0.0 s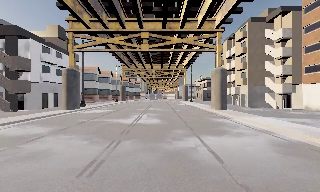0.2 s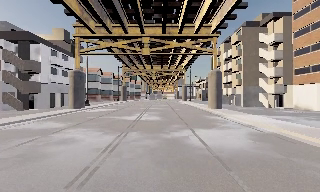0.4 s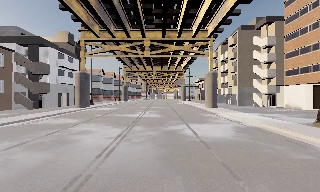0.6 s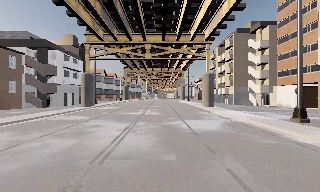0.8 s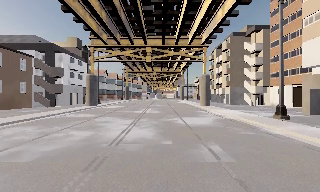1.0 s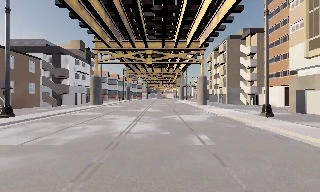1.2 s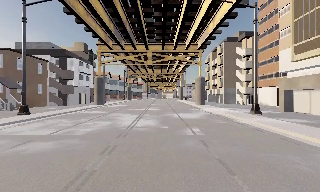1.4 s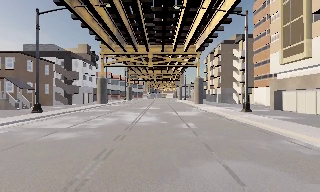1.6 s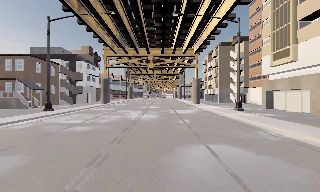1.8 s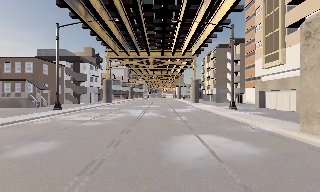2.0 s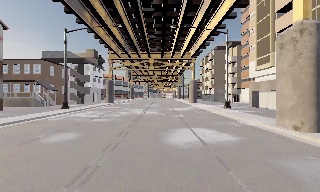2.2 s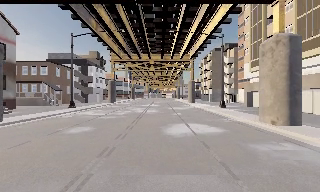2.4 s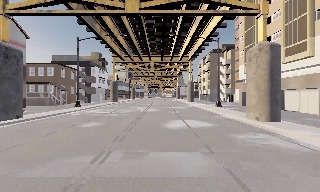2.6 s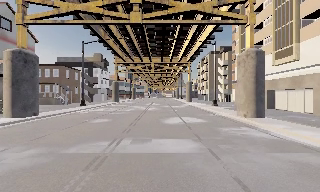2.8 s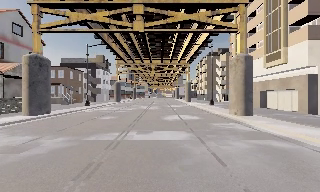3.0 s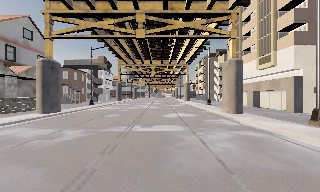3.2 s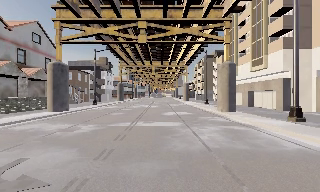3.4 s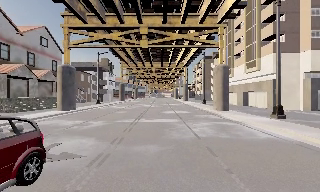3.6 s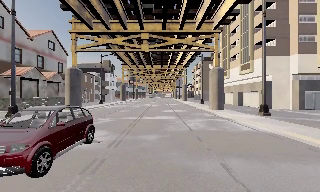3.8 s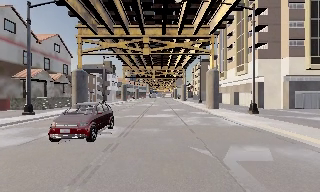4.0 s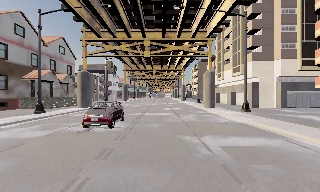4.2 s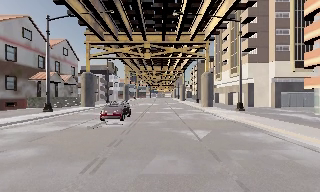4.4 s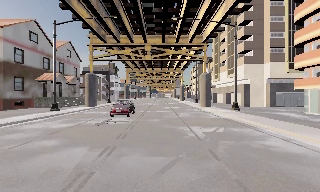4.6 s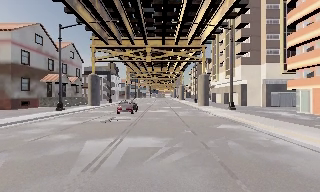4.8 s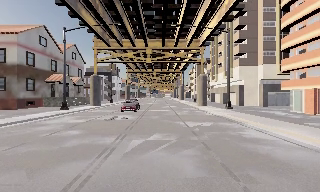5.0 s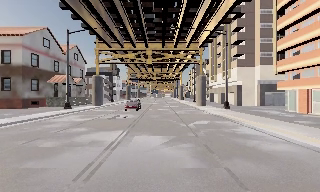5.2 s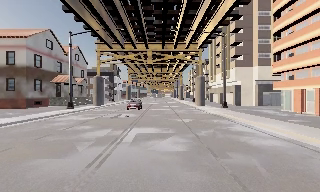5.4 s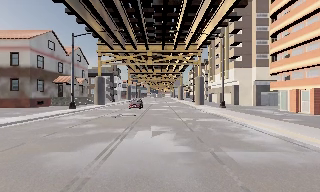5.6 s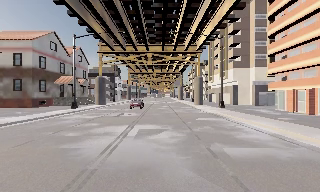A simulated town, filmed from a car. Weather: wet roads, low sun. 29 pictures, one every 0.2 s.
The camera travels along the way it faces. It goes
backward.
0.0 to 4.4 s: The camera travels backward, about 35 m, so what stands in front gets smaller.
4.4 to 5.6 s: The camera travels backward, about 4 m, so what stands in front gets smaller. It loses speed.
The film runs backward here.
